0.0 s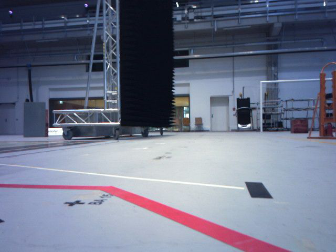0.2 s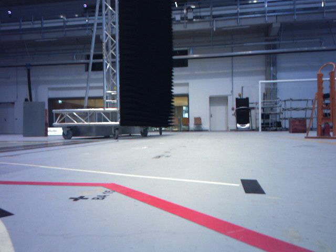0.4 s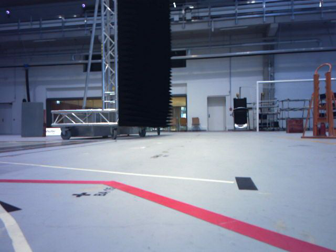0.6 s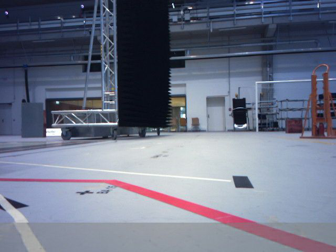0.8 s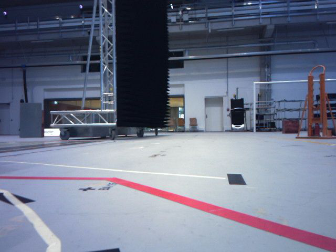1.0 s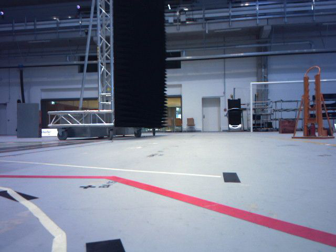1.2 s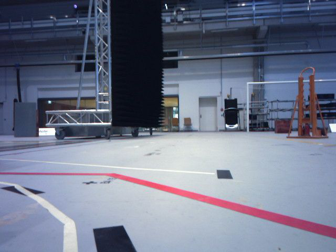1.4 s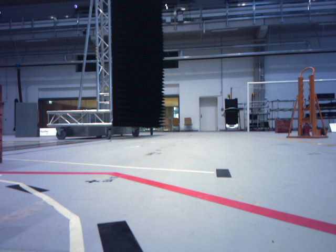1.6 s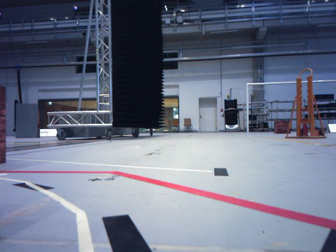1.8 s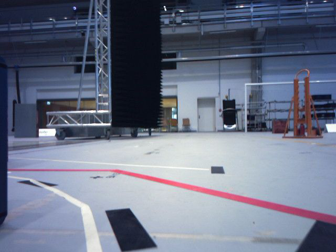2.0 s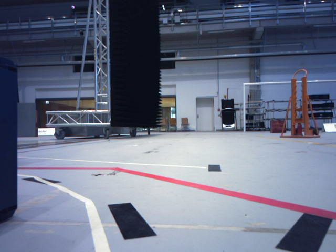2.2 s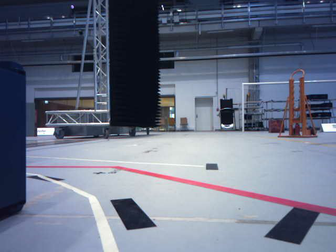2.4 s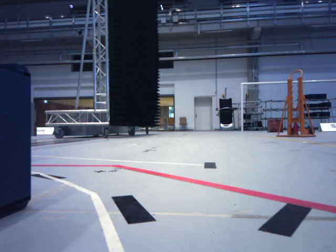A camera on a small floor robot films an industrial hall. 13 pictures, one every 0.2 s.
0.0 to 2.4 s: The camera travels backward, about 0.5 m, so what stands in front gets smaller.
The film runs backward here.
